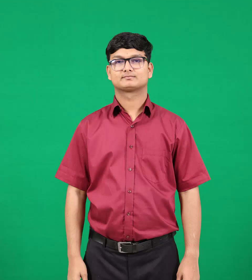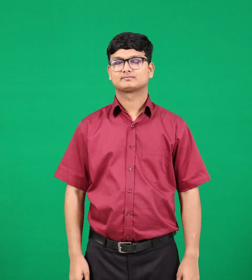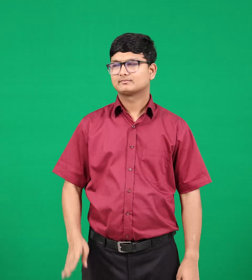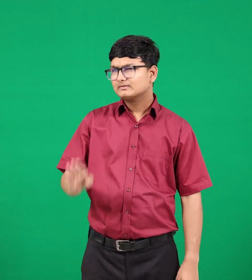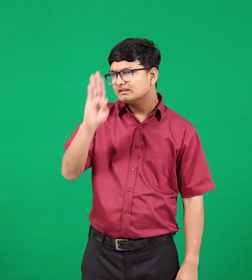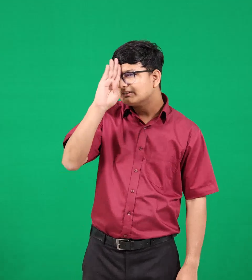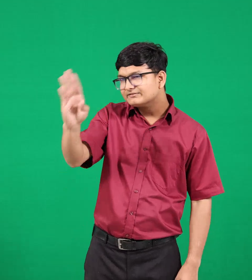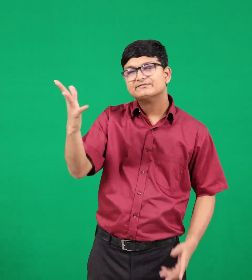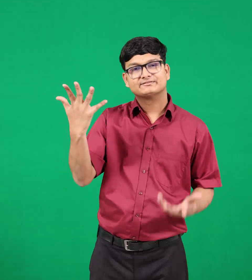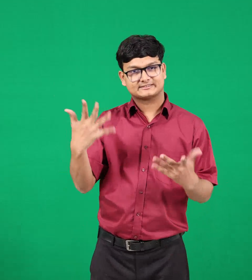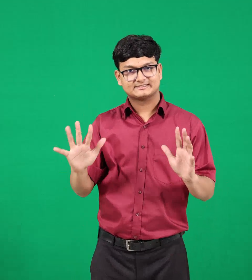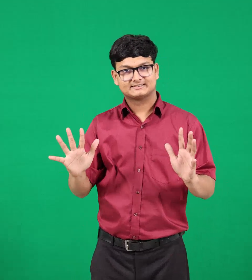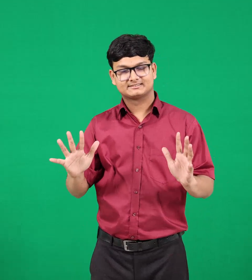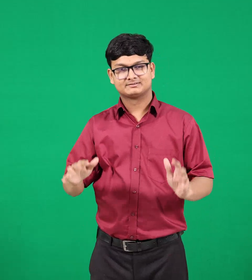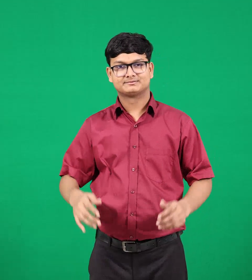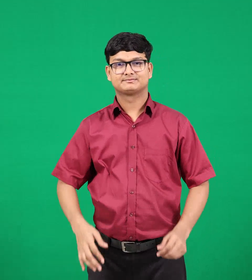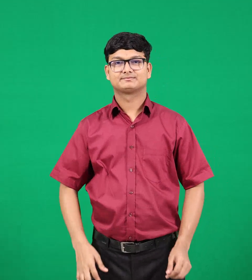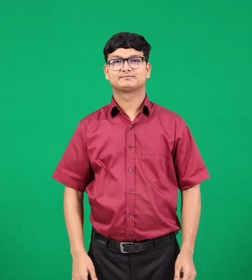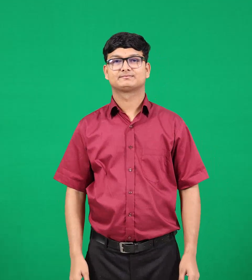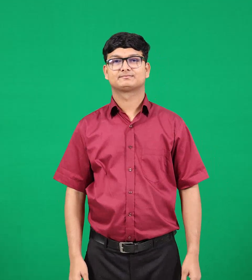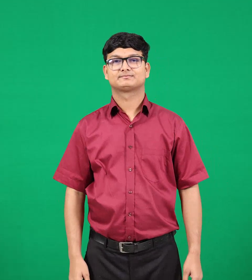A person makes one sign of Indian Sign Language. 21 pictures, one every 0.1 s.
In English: directed
